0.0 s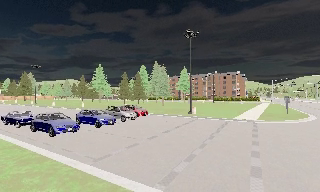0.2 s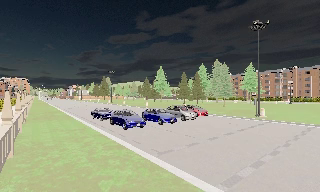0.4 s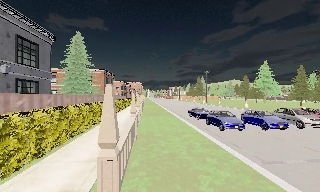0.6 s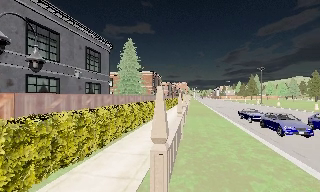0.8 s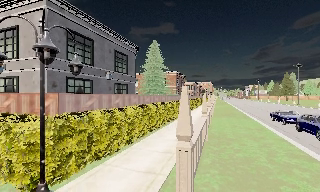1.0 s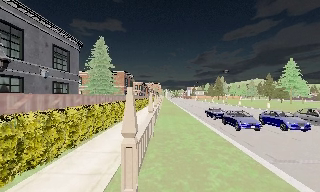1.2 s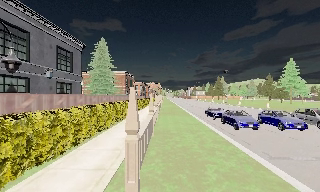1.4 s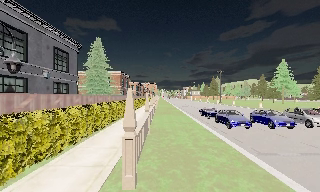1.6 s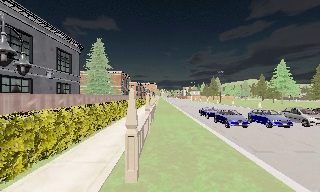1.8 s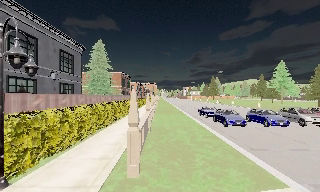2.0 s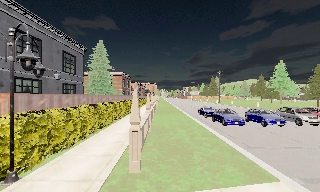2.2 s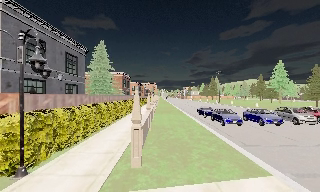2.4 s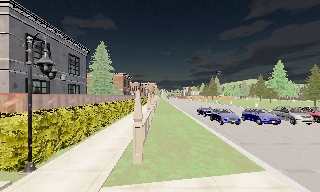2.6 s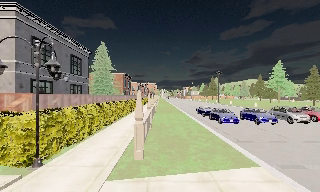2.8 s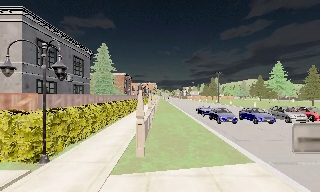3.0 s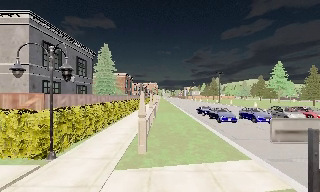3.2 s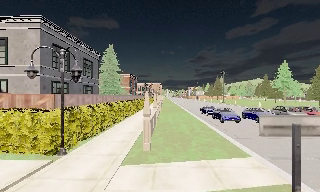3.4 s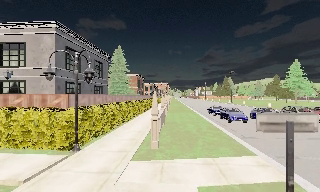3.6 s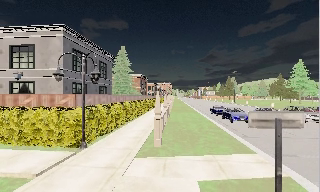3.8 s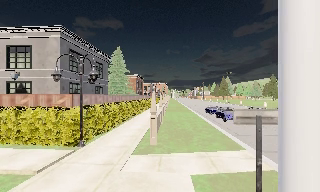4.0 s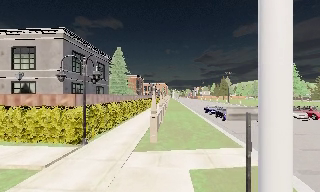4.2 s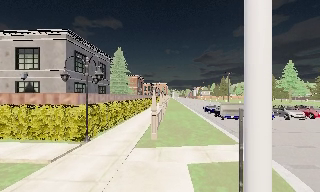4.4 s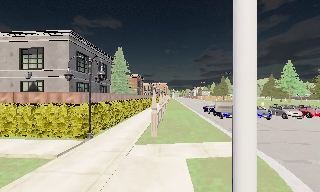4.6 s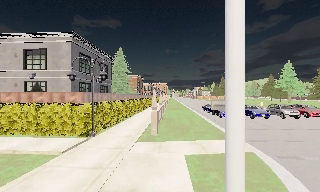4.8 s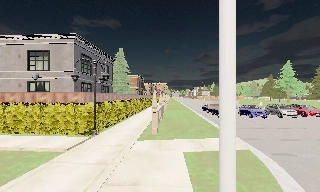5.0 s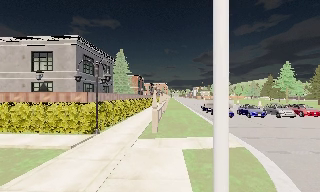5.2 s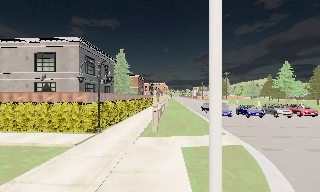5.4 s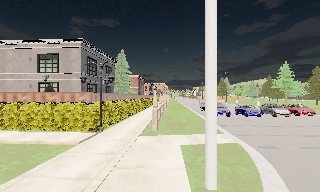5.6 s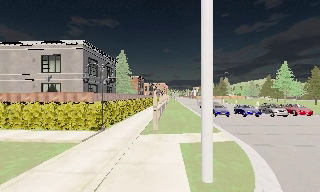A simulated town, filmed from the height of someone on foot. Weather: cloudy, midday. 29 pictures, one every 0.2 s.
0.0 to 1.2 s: The scene slides to the right, as the camera pans about 60 degrees to its left. It travels backward, about 1.5 m.
1.2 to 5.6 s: The camera travels backward, about 7 m, so what stands in front gets smaller.
The film runs backward here.
